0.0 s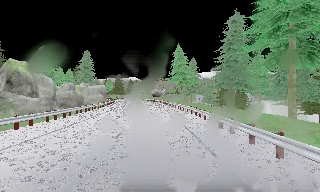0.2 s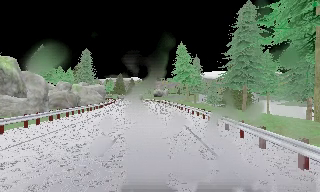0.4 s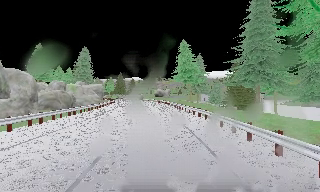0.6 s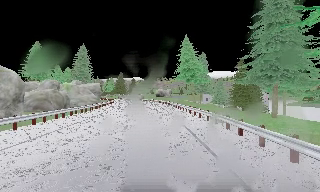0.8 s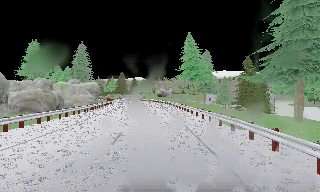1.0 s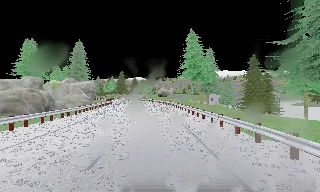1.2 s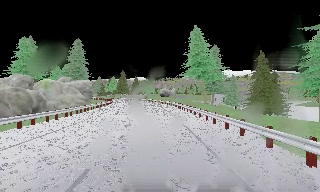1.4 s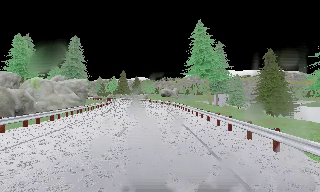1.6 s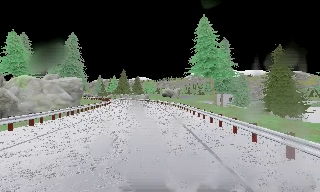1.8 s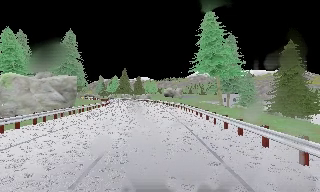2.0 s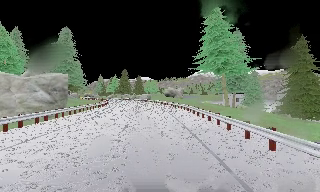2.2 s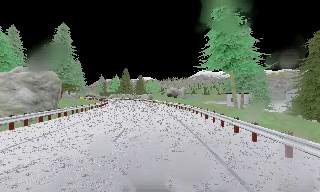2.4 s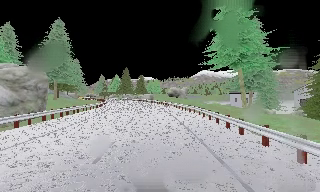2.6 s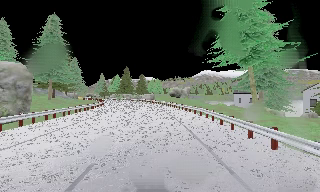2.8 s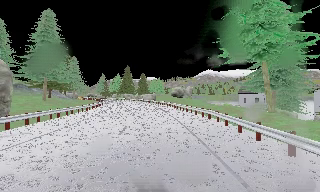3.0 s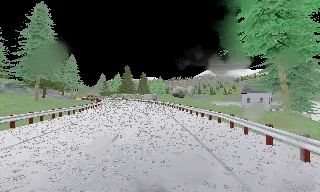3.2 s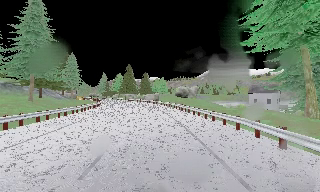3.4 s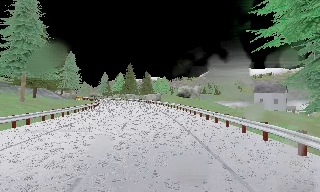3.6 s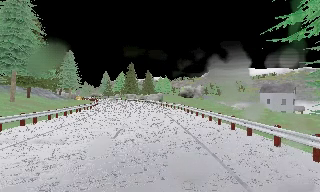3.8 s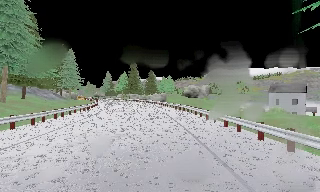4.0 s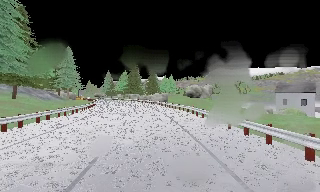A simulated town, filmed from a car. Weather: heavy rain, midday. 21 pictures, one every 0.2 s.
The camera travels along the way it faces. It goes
forward.
0.0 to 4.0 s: The camera swings to its left by about 10 degrees, and the scene slides to the right. It travels forward, about 40 m, so what stands in front looms larger.
The film runs forward here.
